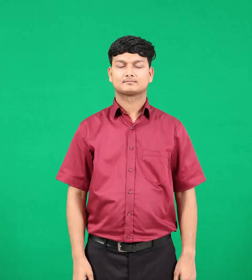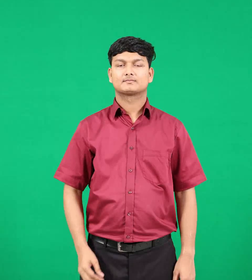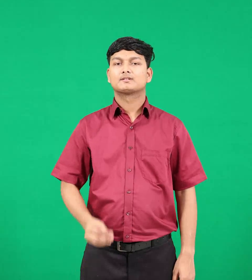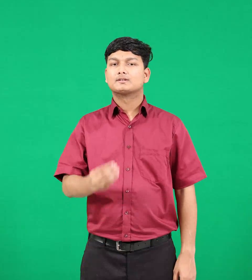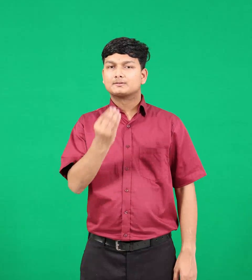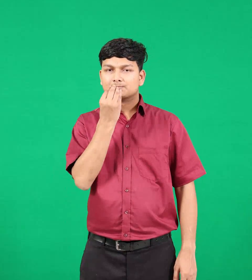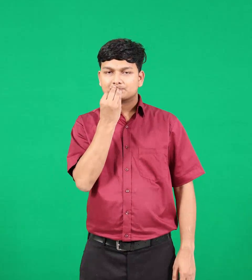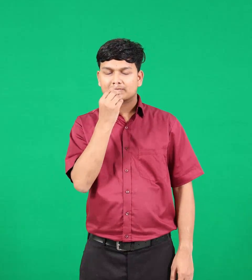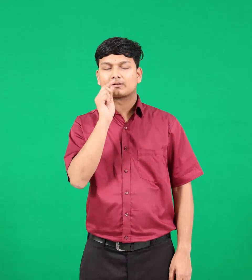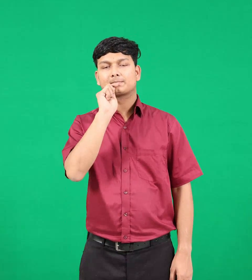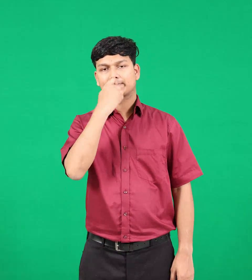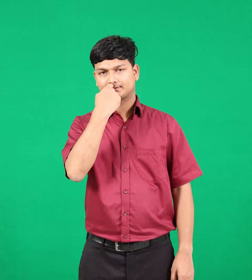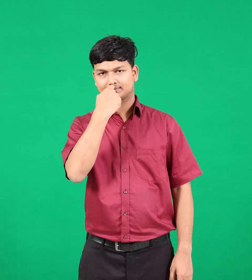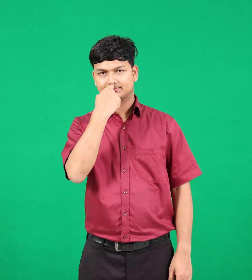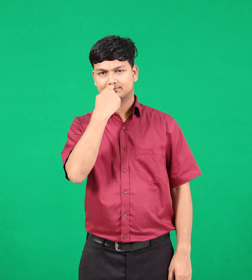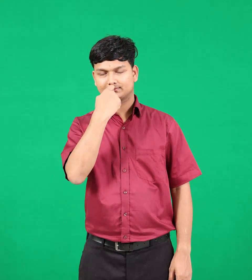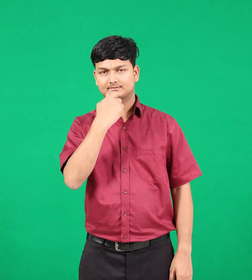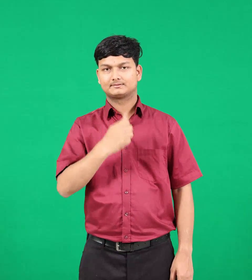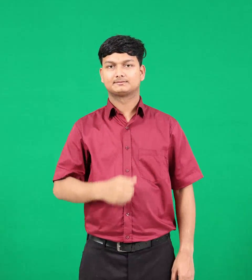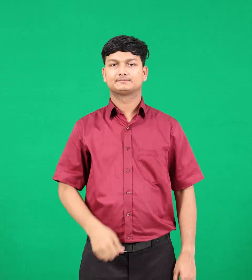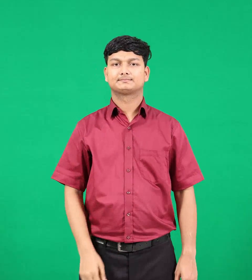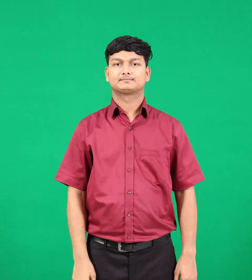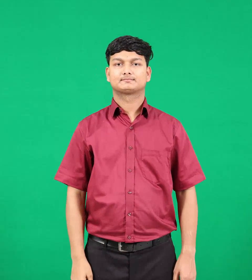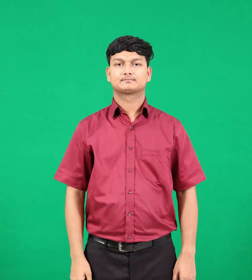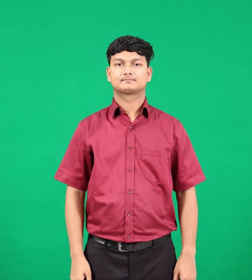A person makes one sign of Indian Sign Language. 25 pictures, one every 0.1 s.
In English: fast (verb
